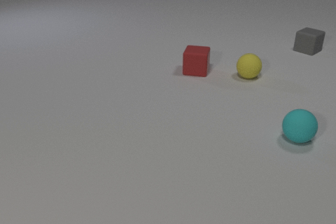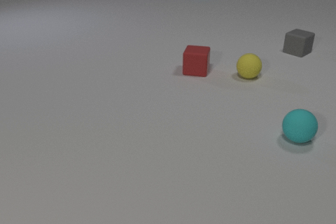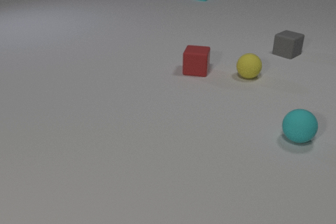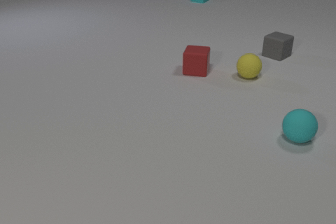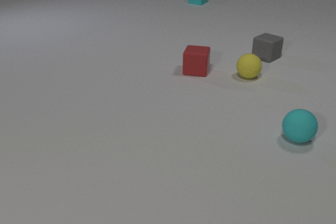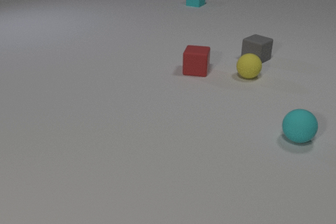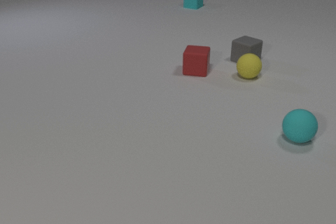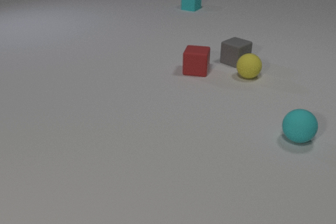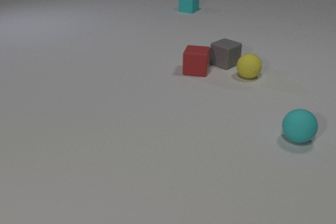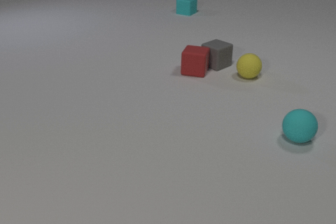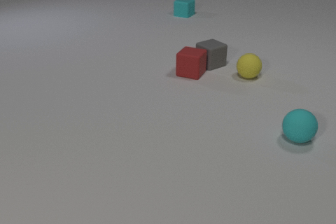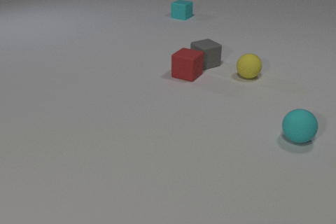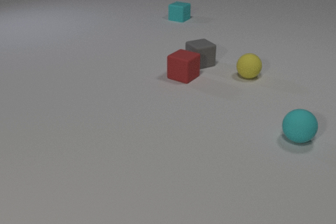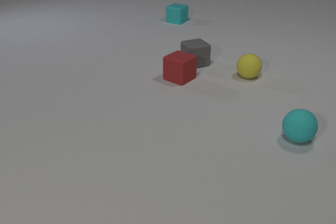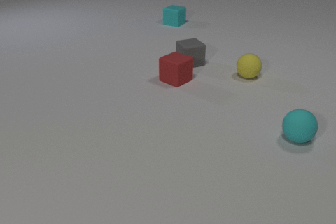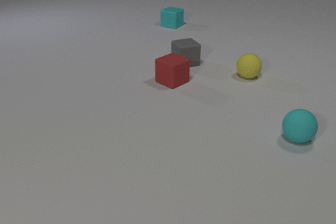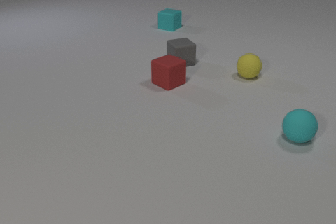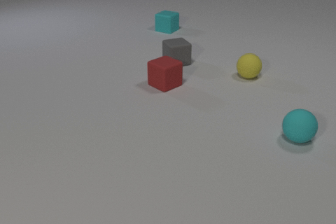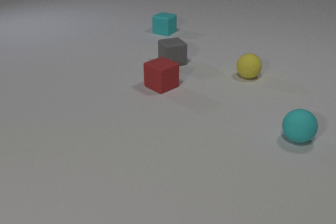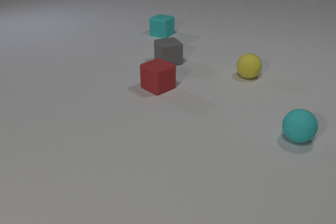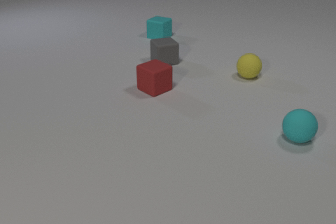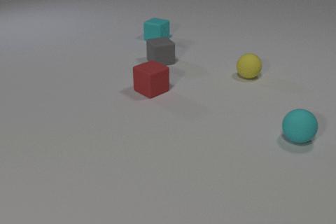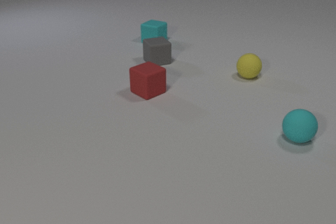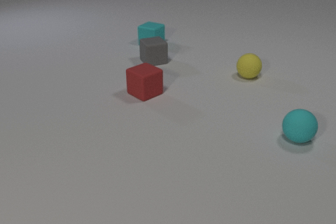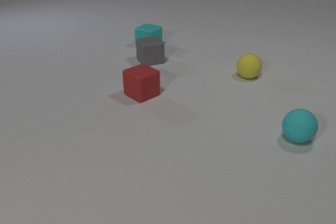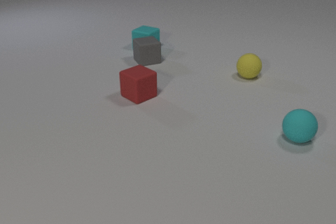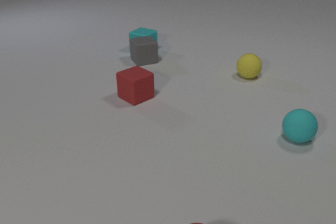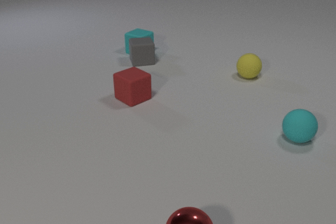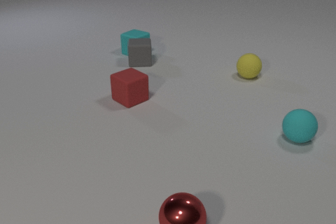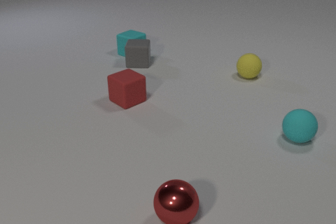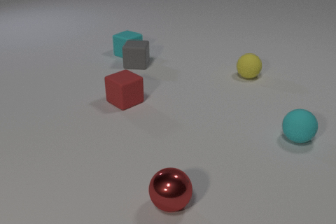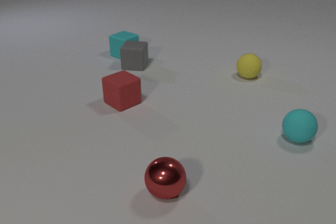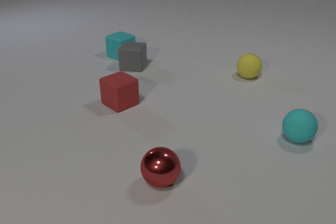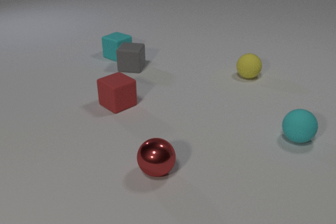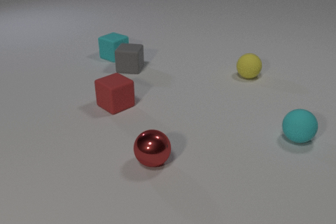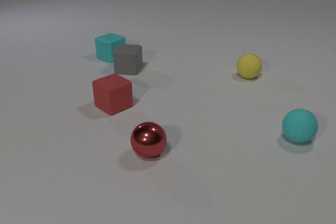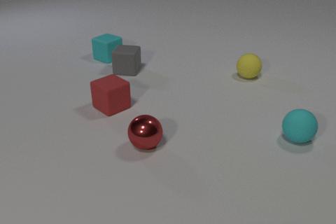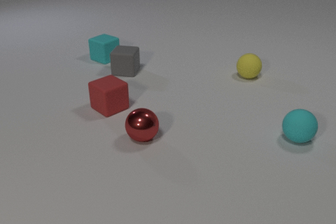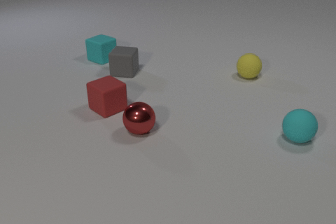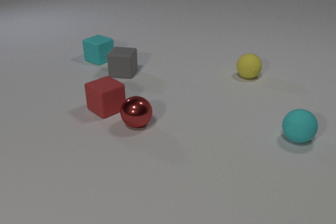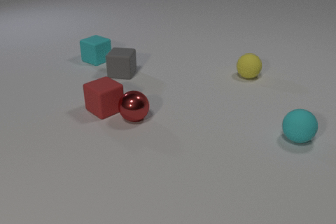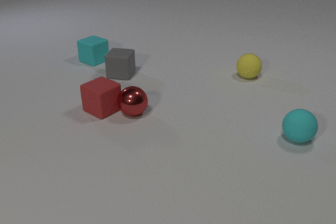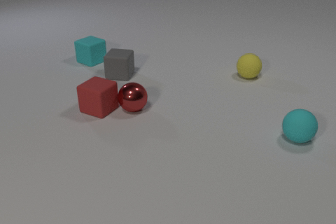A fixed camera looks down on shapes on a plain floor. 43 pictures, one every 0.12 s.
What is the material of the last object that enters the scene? metal.
What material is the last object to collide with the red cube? metal.
How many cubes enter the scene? 1.
0.00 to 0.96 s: The gray rubber cube slides to the left and toward the camera. The cyan rubber cube comes in at the top edge, slides toward the camera.
0.96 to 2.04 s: The gray rubber cube slides to the left, spins so that its near face slides to the left, clockwise seen from above. The red rubber cube slides toward the camera and to the left, spins so that its near face slides to the left, clockwise seen from above. The cyan rubber cube slides toward the camera. The gray rubber cube and the red rubber cube collide.
2.04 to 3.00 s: The gray rubber cube slides to the left. The red rubber cube slides to the left and toward the camera. The cyan rubber cube slides toward the camera.
3.00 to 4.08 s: The gray rubber cube slides toward the camera and to the left, spins clockwise seen from above by about 30 degrees, its near face sliding to the left. The red rubber cube slides to the left and toward the camera. The red metal sphere comes in at the bottom edge, rolls away from the camera. The cyan rubber cube slides to the left and toward the camera. The gray rubber cube and the cyan rubber cube collide.
4.08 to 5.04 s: The gray rubber cube slides toward the camera and to the left. The red rubber cube slides to the left. The red metal sphere rolls away from the camera. The cyan rubber cube slides to the left. The red rubber cube and the red metal sphere collide.
